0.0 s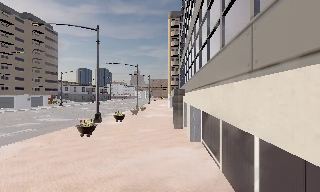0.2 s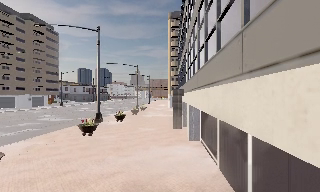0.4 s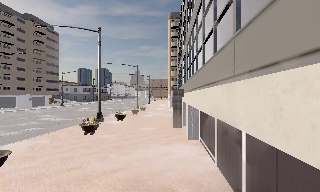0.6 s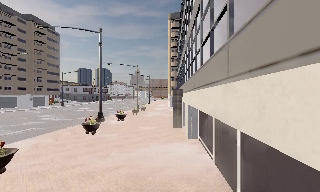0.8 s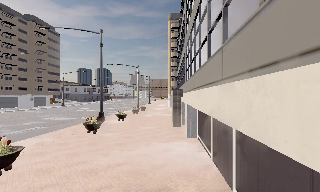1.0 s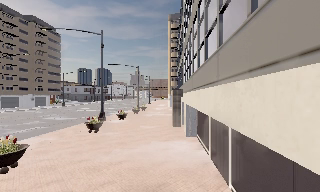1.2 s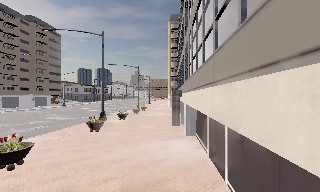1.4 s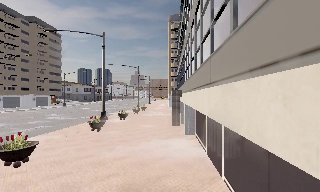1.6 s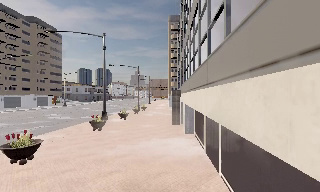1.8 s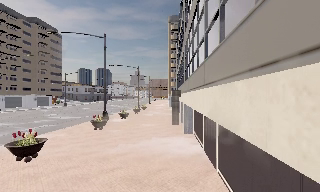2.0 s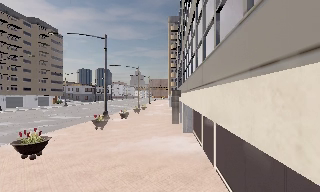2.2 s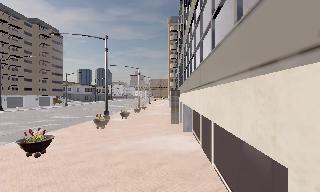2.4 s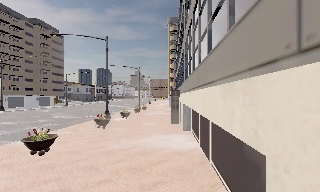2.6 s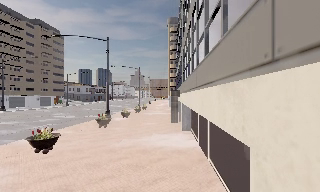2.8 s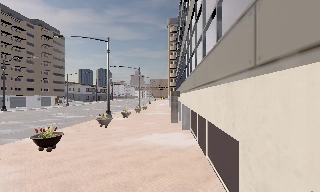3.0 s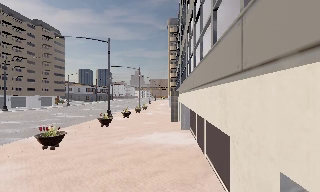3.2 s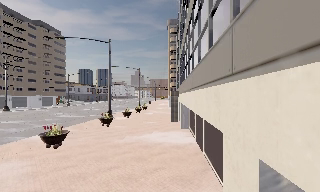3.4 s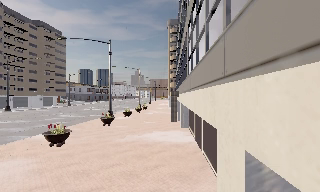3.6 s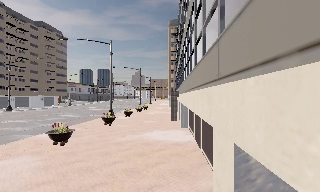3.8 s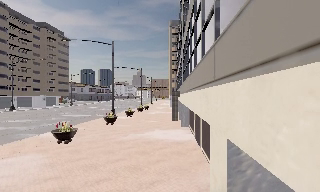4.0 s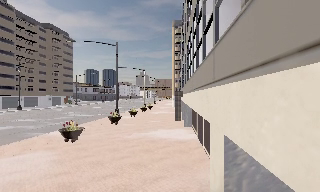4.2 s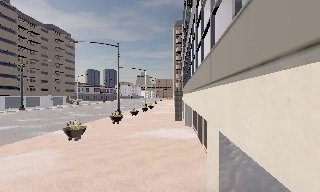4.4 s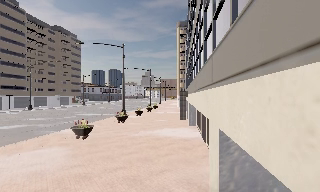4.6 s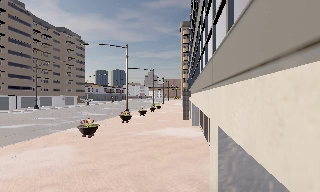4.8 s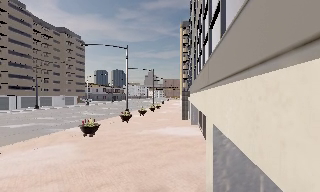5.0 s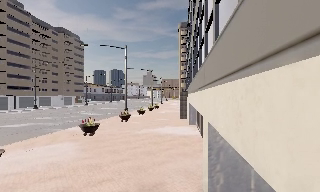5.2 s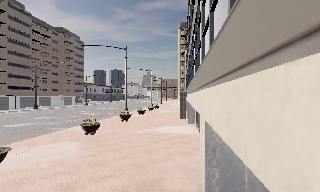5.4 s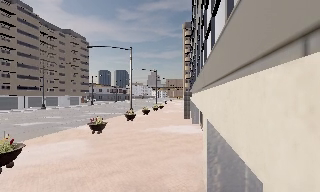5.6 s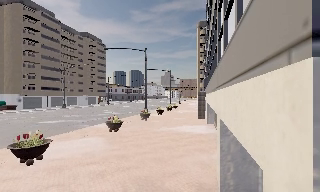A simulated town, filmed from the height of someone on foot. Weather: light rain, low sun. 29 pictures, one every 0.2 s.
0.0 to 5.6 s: The camera pans to its left, which is counterclockwise from overhead, by about 10 degrees. It travels backward, about 7 m, so what stands in front gets smaller.
The film runs backward here.
